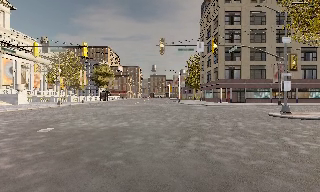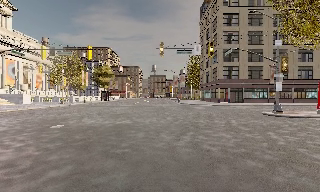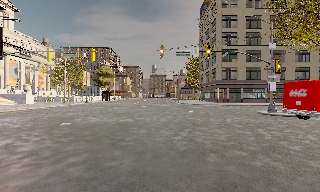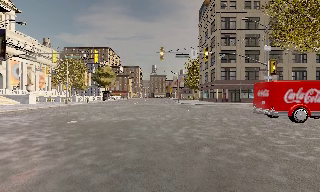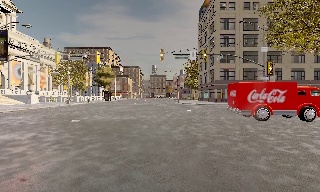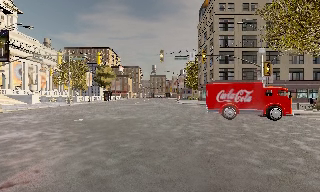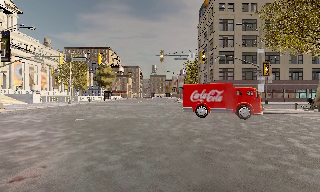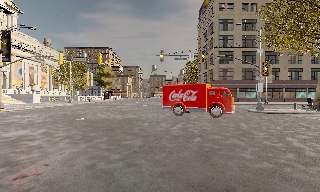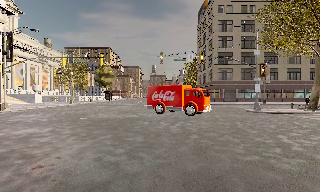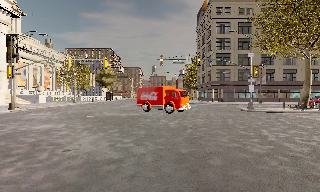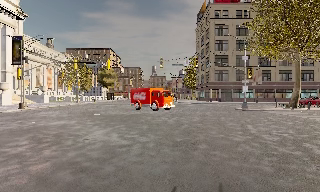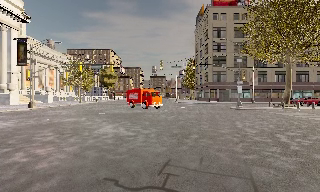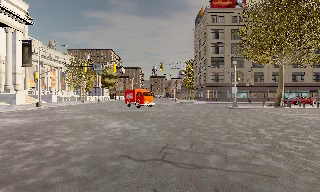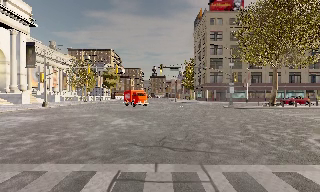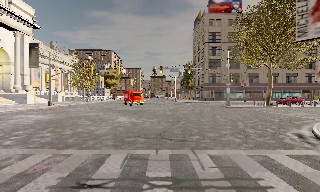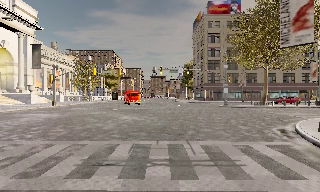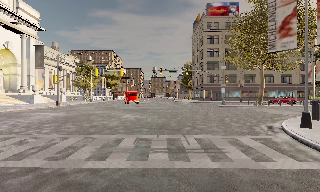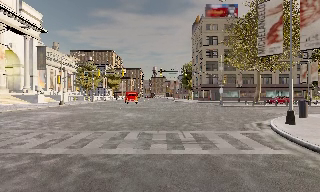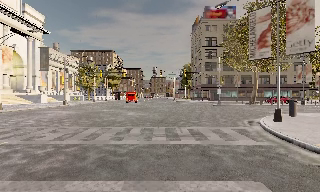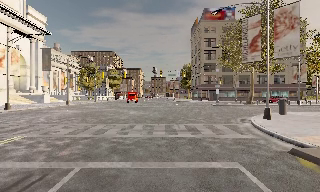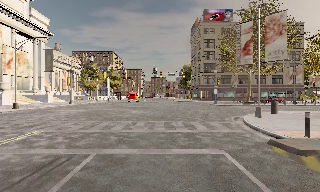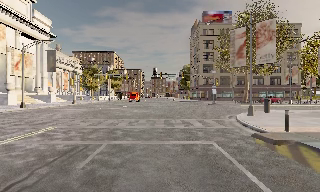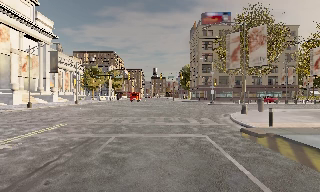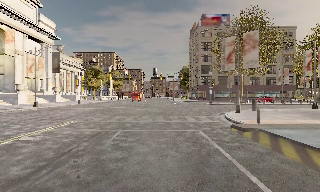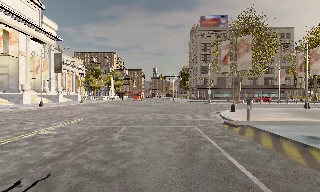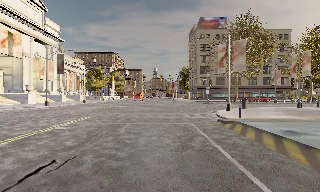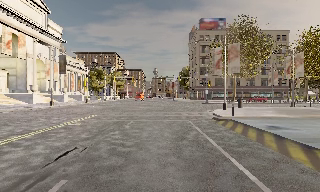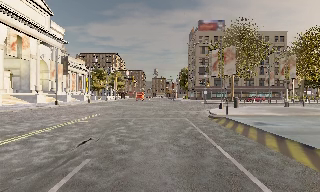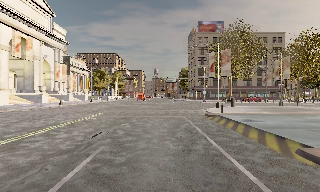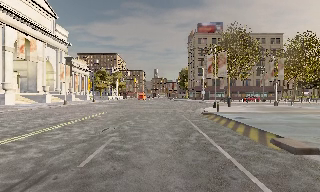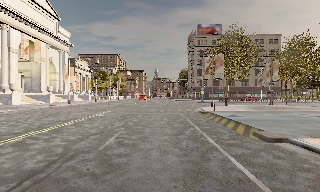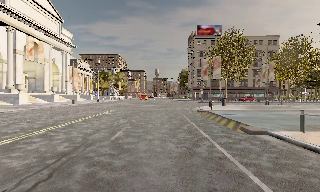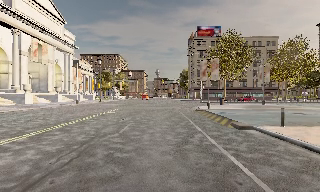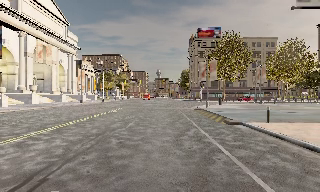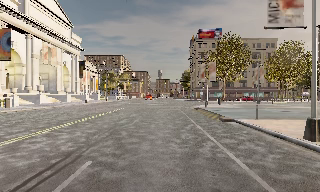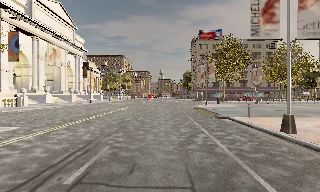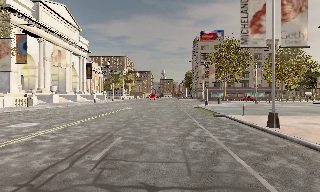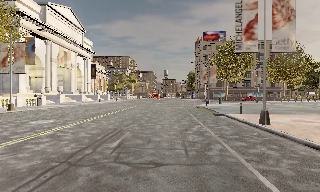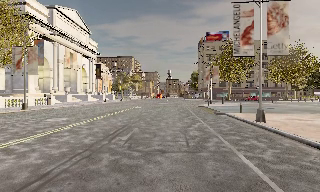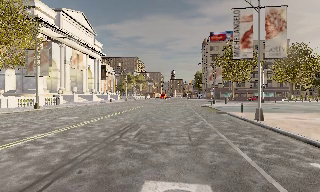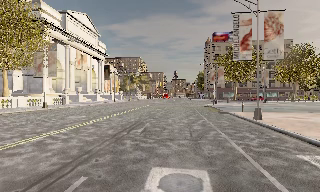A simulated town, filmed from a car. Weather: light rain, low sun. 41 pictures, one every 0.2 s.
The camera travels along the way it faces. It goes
backward.
0.0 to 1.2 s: The camera travels backward, about 3 m, so what stands in front gets smaller. It loses speed.
1.2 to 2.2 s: The camera travels backward, about 4 m, so what stands in front gets smaller. It gains speed.
2.2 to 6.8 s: The camera travels backward, about 20 m, so what stands in front gets smaller.
6.8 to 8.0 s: The camera travels backward, about 5 m, so what stands in front gets smaller. It loses speed.
The film runs backward here.
